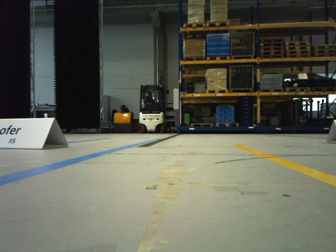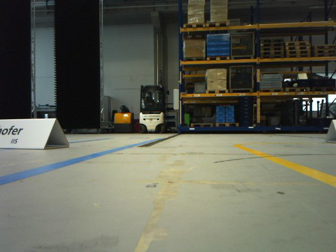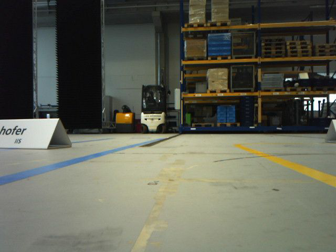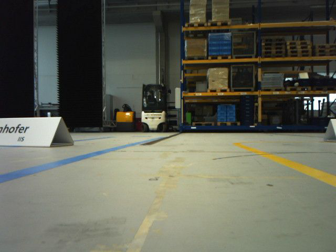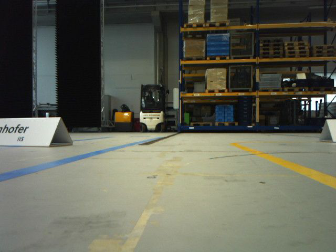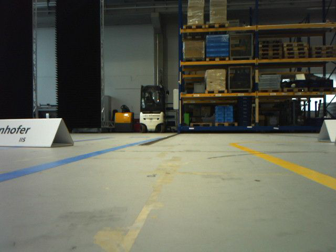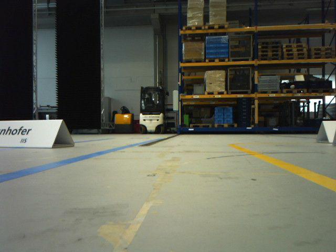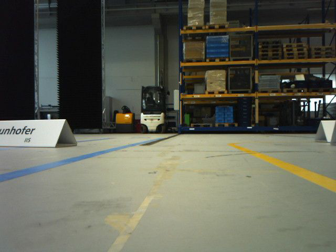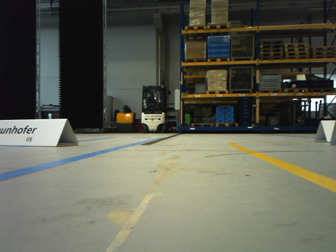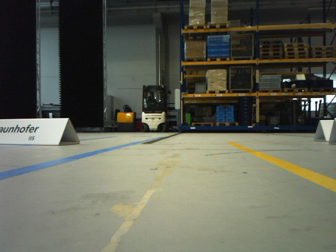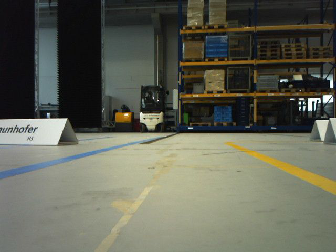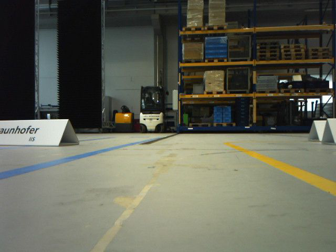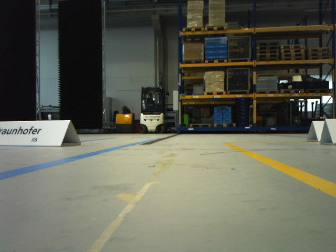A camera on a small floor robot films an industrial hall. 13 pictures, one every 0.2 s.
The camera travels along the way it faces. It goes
backward.
0.0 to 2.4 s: The camera travels backward, about 0.5 m, so what stands in front gets smaller.
The film runs backward here.
